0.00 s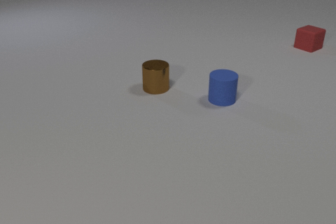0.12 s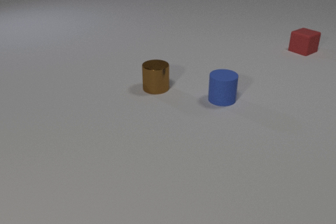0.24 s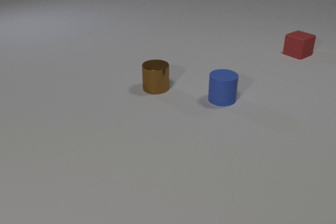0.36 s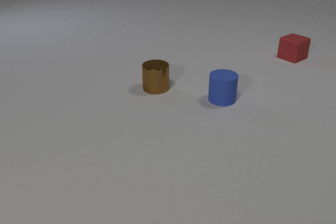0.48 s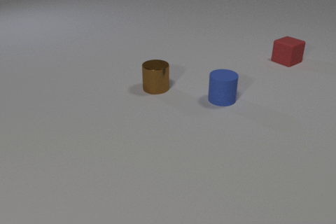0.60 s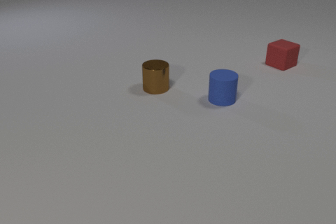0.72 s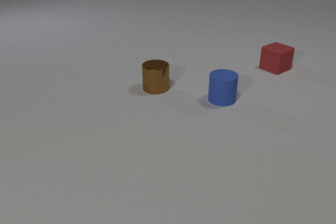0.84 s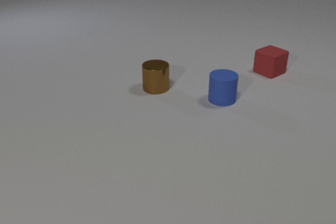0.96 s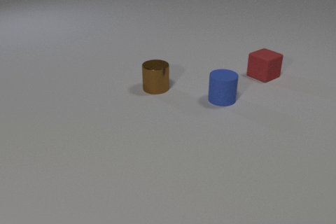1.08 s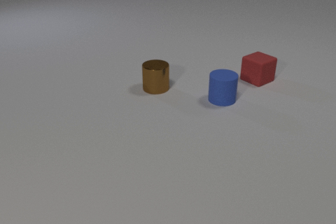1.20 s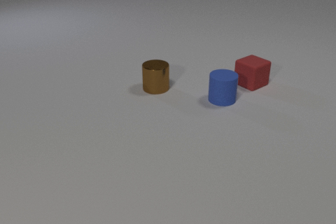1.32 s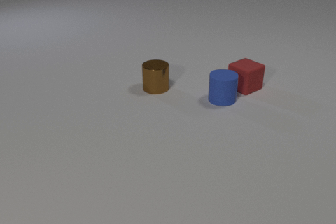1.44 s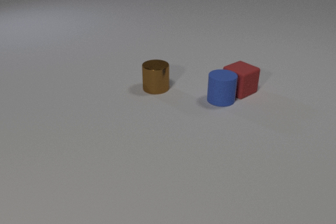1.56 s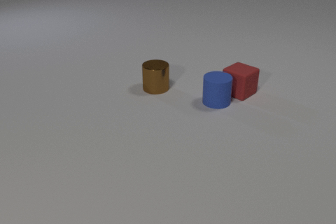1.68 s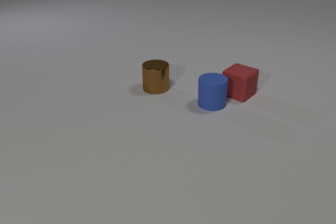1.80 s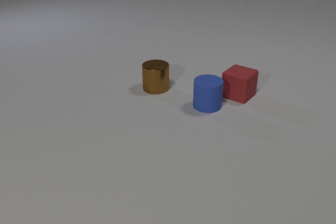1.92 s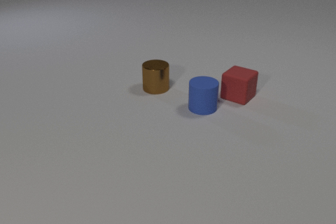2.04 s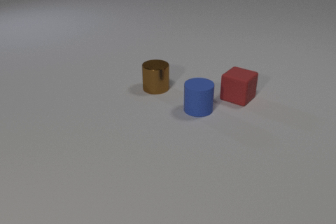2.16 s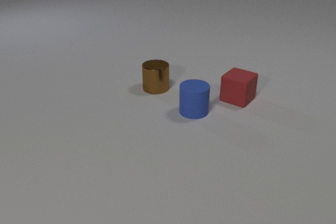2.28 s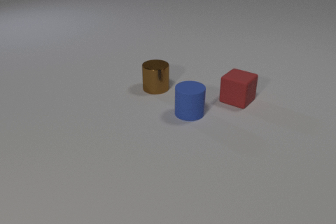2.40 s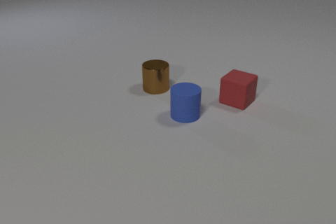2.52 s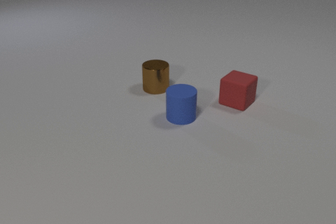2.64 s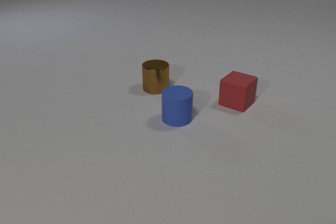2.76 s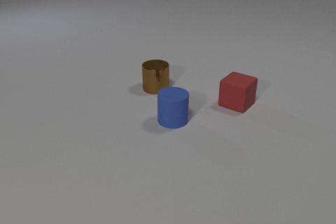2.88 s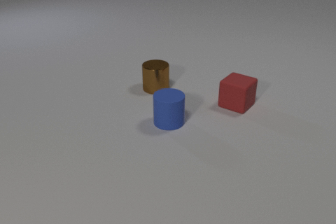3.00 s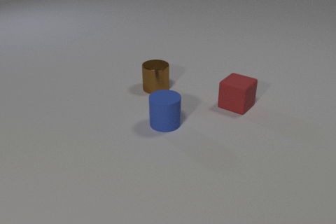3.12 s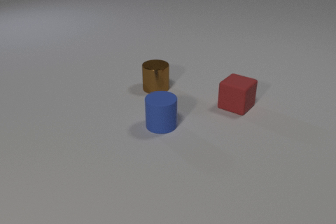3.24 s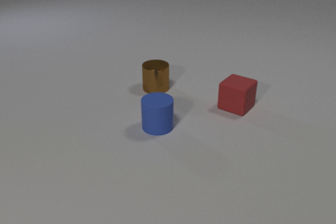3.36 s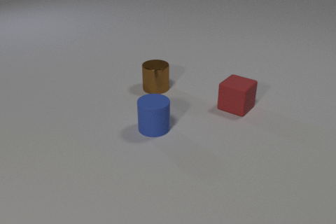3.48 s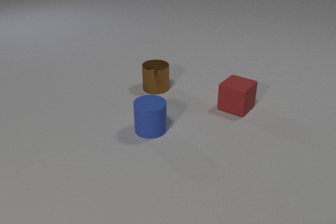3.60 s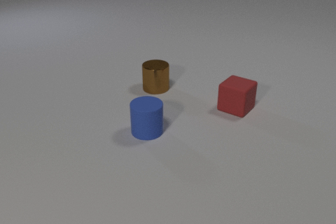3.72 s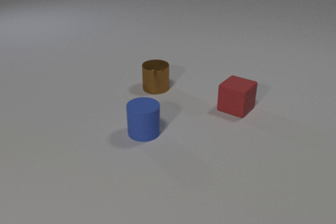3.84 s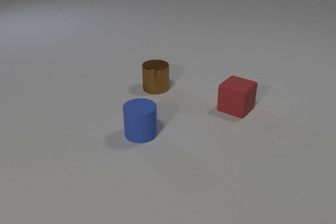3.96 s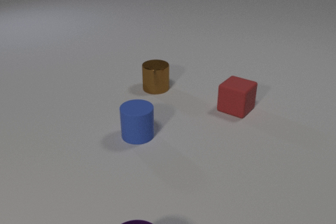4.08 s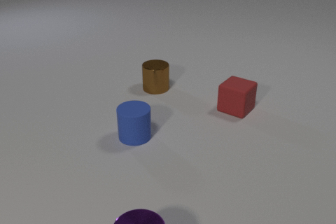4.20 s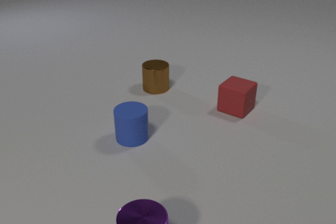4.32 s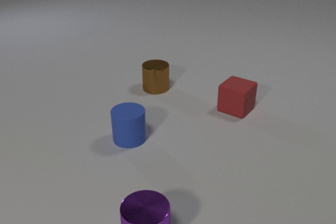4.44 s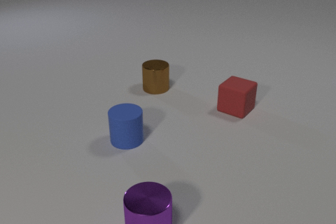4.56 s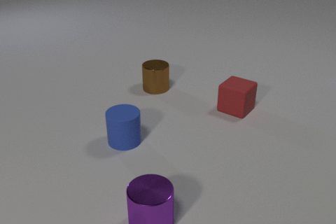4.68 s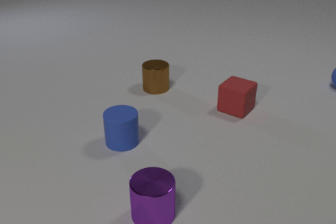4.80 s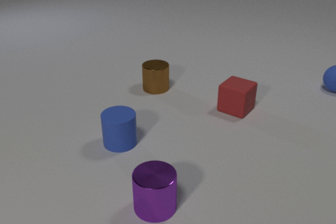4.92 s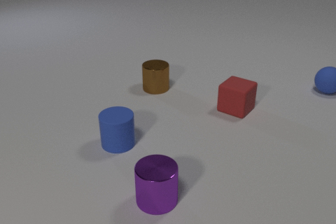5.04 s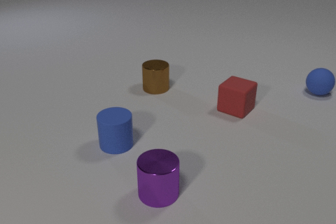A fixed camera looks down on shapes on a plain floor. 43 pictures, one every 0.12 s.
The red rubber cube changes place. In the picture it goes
toward the camera.
0.00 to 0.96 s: The red rubber cube slides toward the camera and to the left.
0.96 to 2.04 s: The red rubber cube slides toward the camera and to the left. The blue rubber cylinder slides toward the camera and to the left. The red rubber cube and the blue rubber cylinder collide.
2.04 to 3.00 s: The red rubber cube slides toward the camera. The blue rubber cylinder slides to the left and toward the camera.
3.00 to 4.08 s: The red rubber cube slides toward the camera. The blue rubber cylinder slides to the left and toward the camera. The purple metal cylinder comes in at the bottom edge, slides away from the camera.
4.08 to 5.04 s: The blue rubber cylinder slides to the left and toward the camera. The blue rubber sphere comes in at the right edge, rolls to the left and toward the camera. The purple metal cylinder slides away from the camera.
Are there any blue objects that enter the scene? yes.
What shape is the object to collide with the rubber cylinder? cube.
What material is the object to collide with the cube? rubber.
